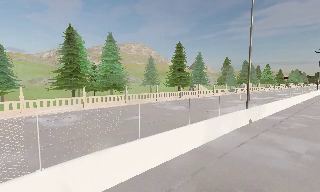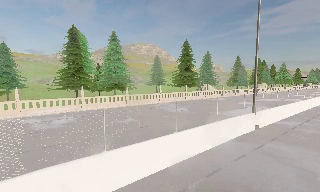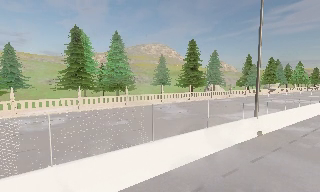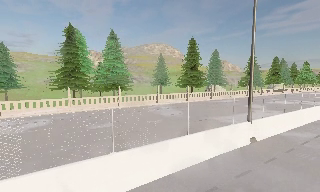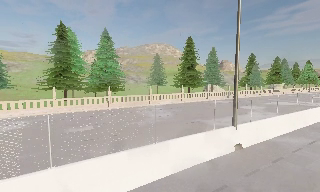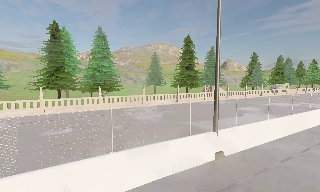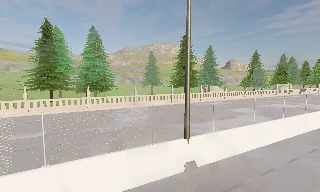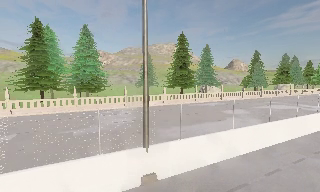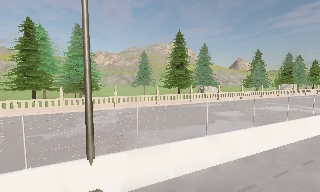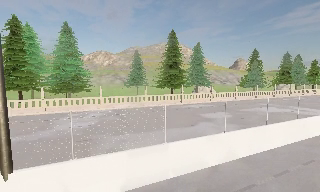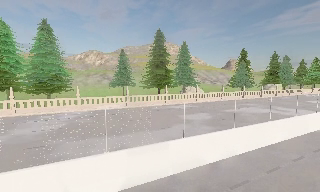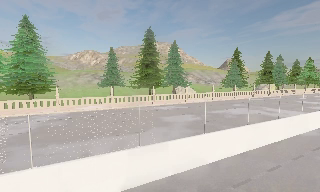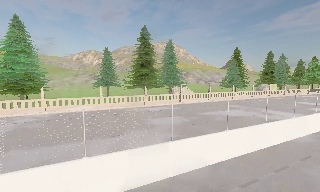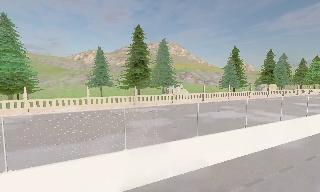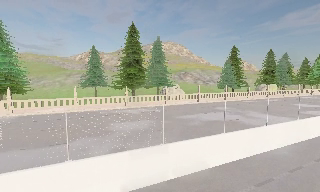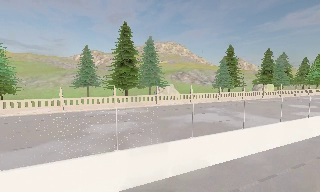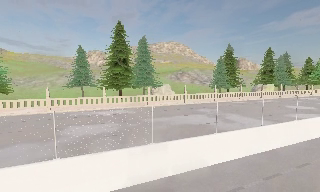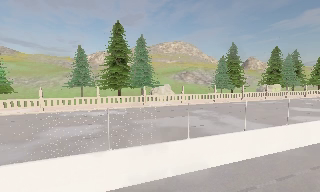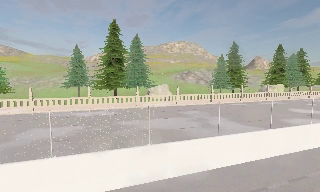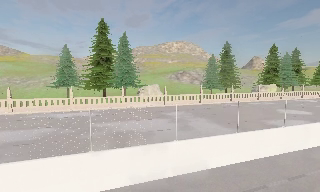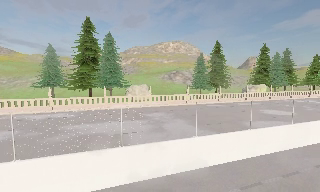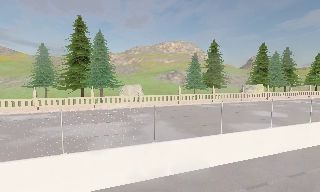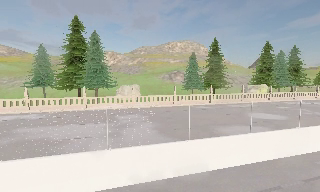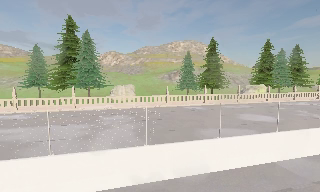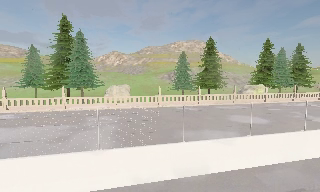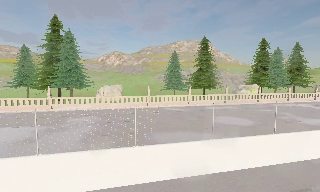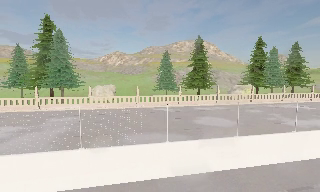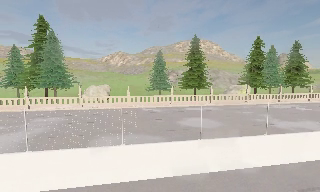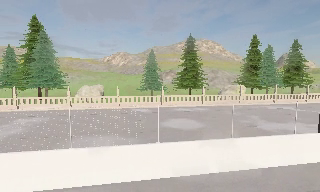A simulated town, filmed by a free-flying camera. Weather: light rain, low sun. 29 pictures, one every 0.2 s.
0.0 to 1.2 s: The camera pans to its left, which is counterclockwise from overhead, by about 10 degrees. It travels to its right and forward, about 11 m, so close, fixed things drift to the left.
1.2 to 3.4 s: The camera travels to its right and forward, about 20 m, so close, fixed things drift to the left.
3.4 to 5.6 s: The camera pans to its left, which is counterclockwise from overhead, by about 10 degrees. It travels to its right, about 20 m, so close, fixed things drift to the left.
The film runs forward here.
